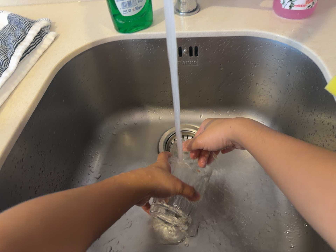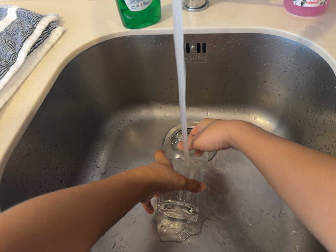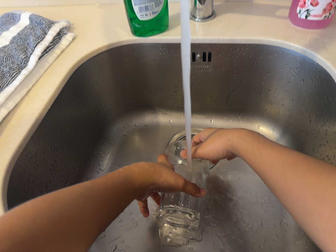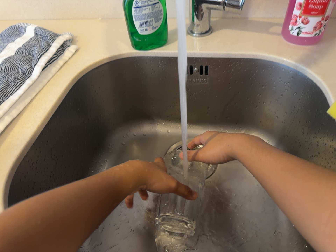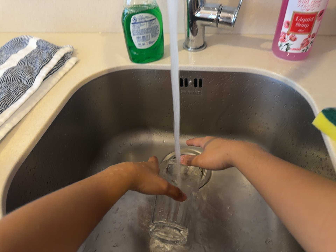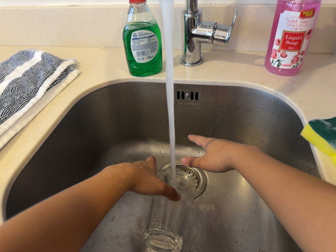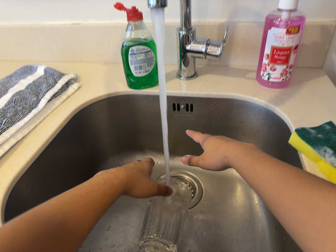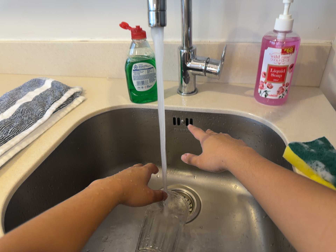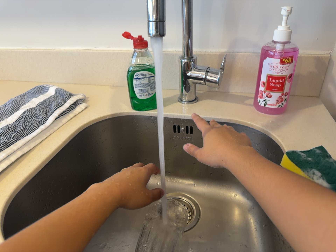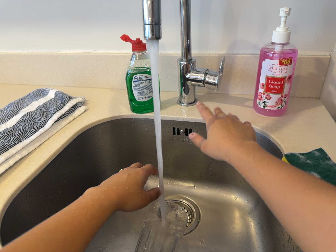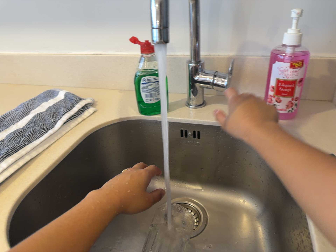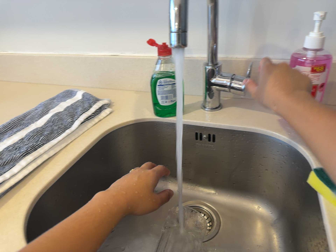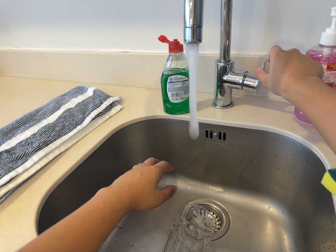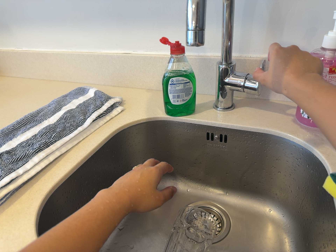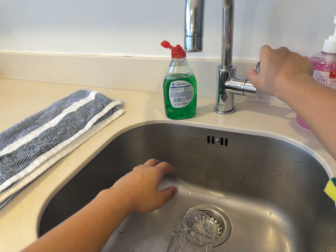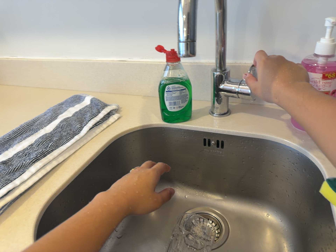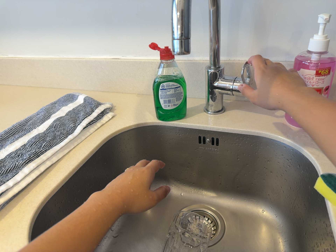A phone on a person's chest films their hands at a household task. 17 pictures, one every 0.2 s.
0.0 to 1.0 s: The camera travels backward, about 6 cm, so what stands in front gets smaller. Its aim tips toward the top of its view by about 10 degrees, and the scene shifts downward.
1.0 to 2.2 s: The camera's aim tips toward the top of its view by about 10 degrees, and the scene shifts downward.
2.2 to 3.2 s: The camera shifts only a little, or ends up much as it began.
The film runs backward here.
